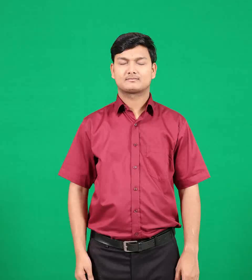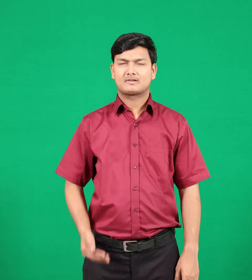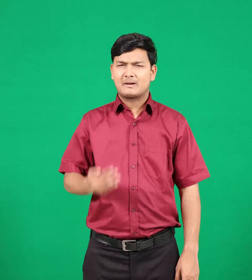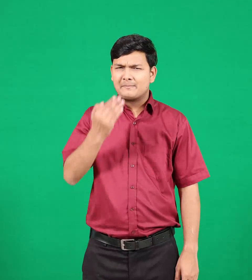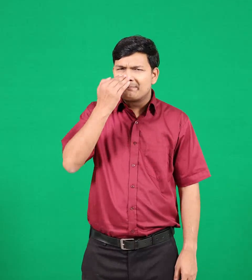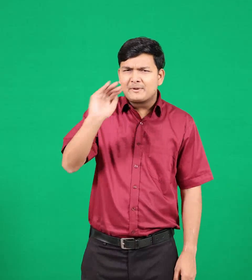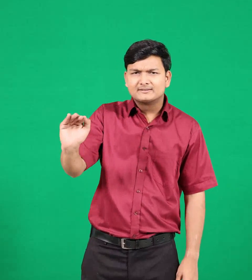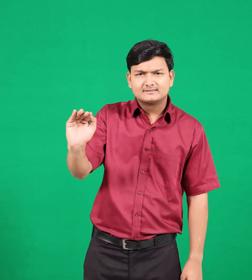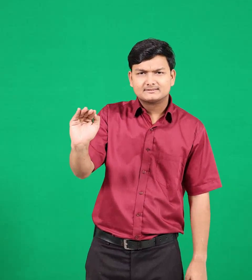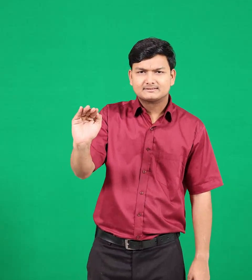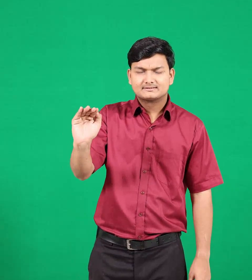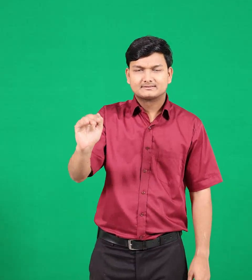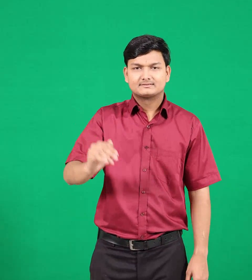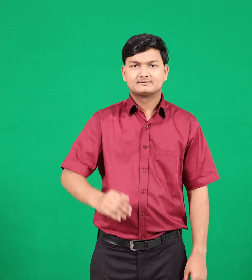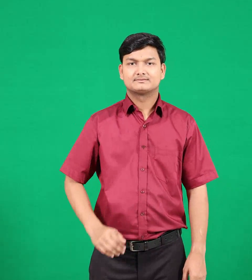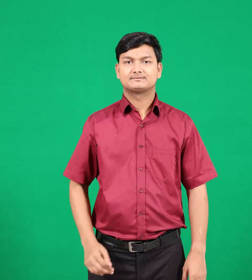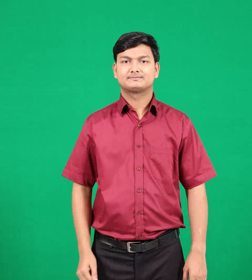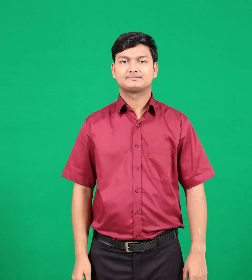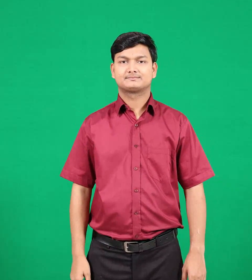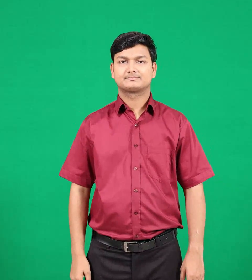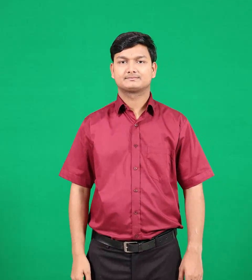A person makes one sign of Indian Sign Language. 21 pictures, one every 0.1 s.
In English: mock
